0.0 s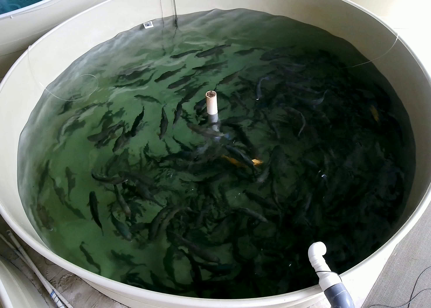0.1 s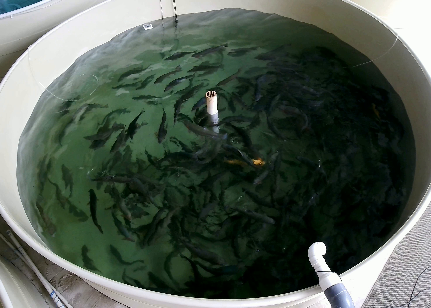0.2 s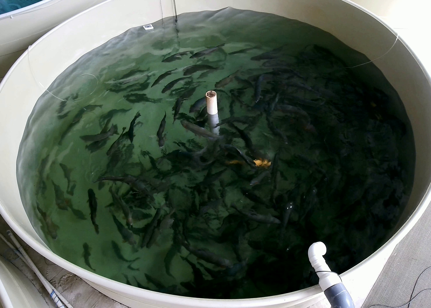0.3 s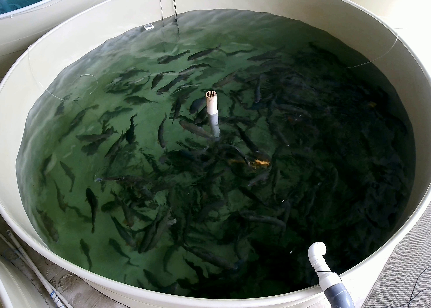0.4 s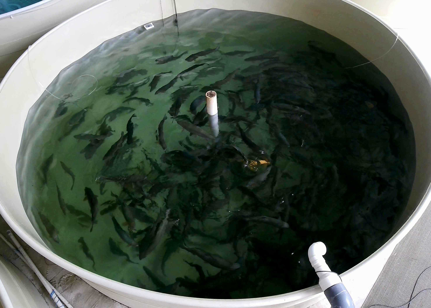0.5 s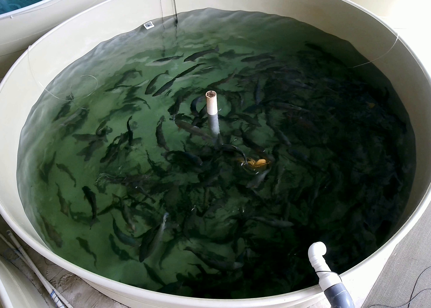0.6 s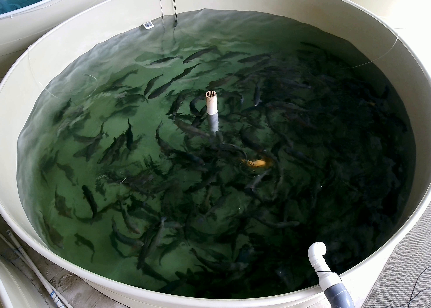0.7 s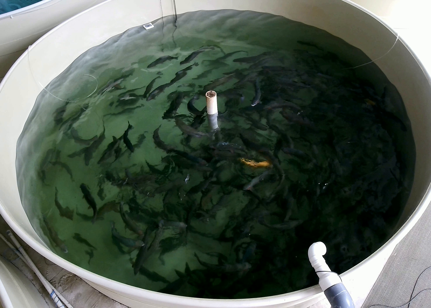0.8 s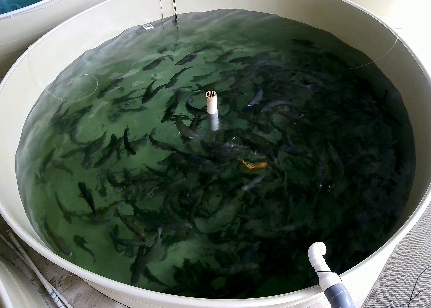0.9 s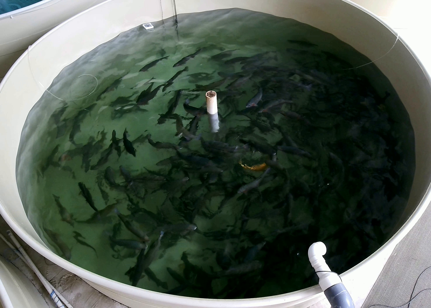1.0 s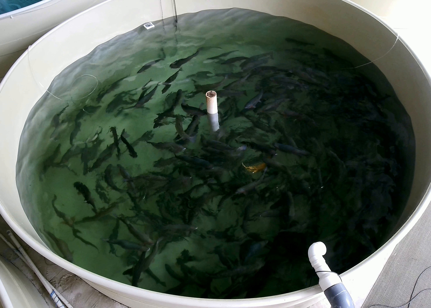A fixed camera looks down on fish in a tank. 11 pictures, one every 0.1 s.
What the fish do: Foraging.
